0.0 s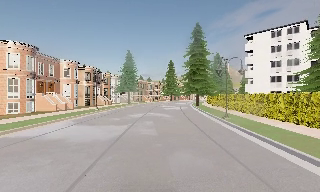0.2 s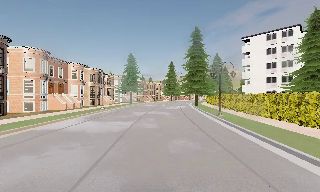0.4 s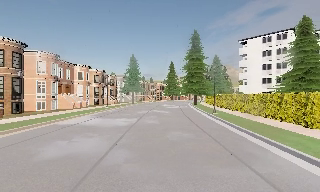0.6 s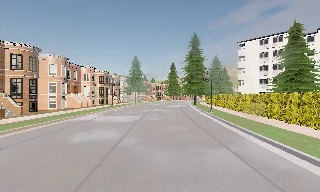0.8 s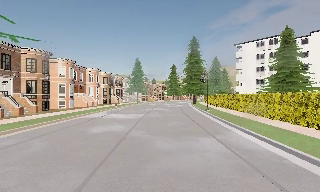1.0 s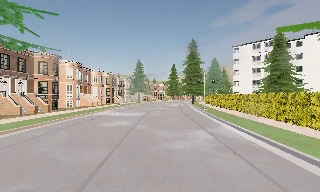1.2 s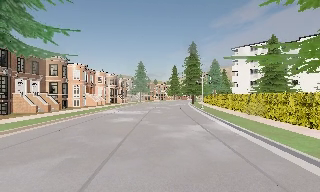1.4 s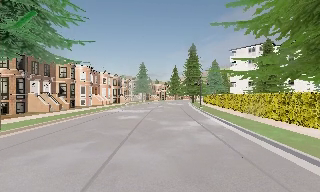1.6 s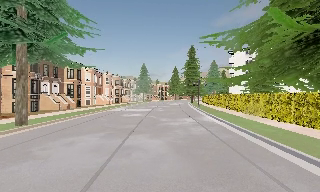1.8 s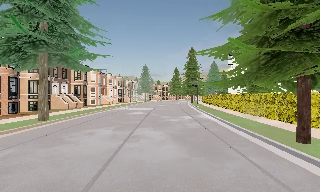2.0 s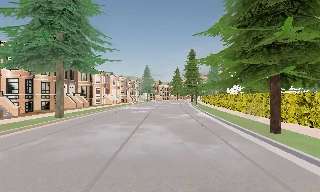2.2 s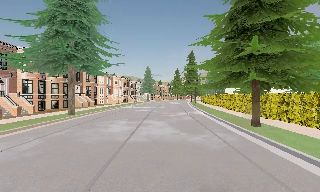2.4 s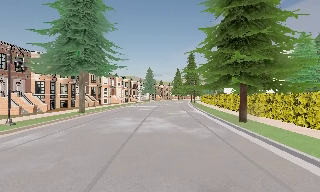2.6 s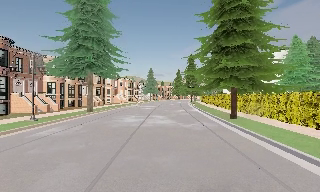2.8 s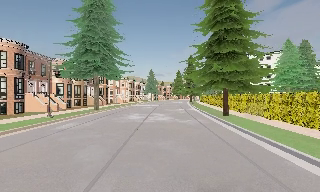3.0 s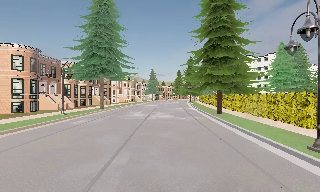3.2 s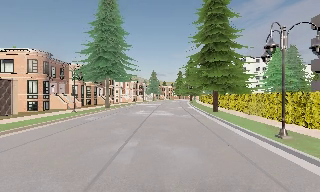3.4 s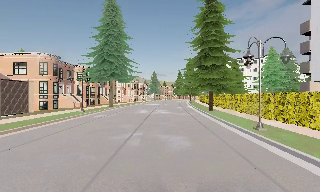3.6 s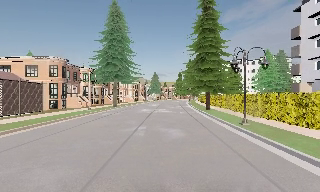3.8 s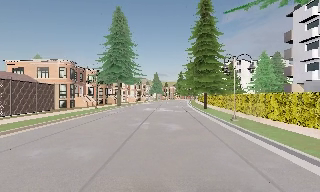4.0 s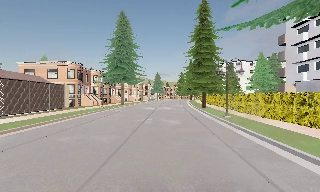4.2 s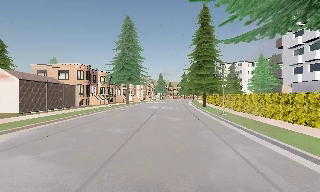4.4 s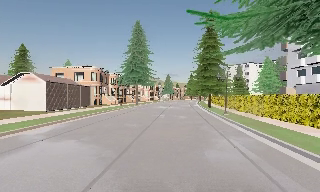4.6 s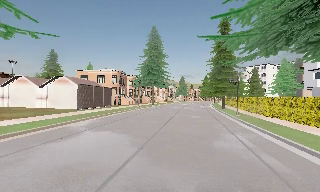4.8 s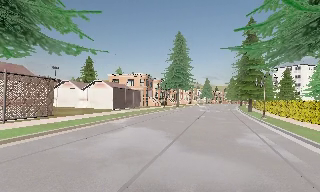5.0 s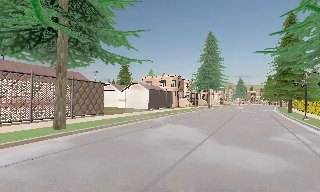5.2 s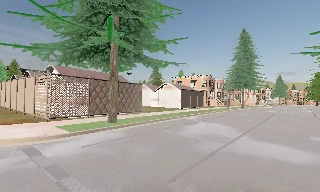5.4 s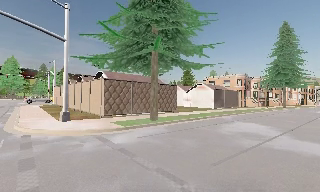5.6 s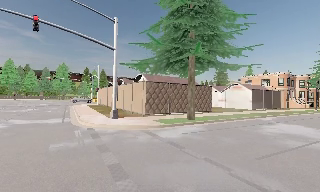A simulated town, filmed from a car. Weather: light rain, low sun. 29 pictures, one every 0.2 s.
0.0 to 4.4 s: The camera travels backward, about 35 m, so what stands in front gets smaller.
4.4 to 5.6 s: The camera pans to its left, which is counterclockwise from overhead, by about 55 degrees. It travels backward, about 8 m.
The film runs backward here.
